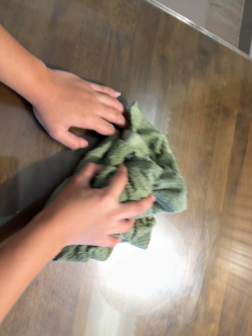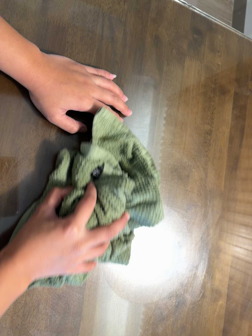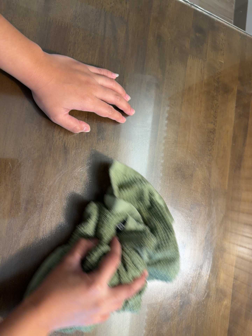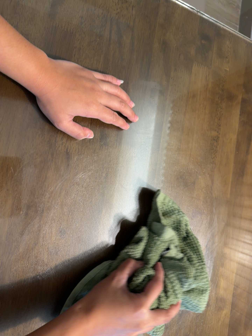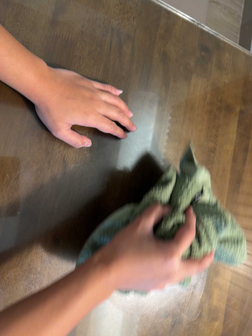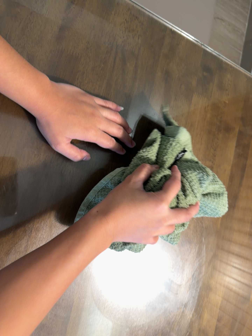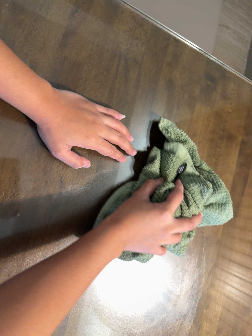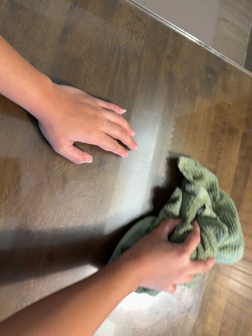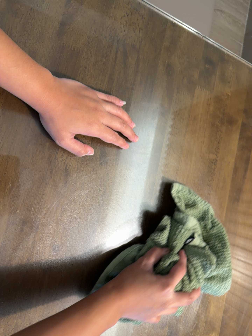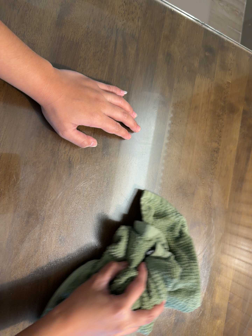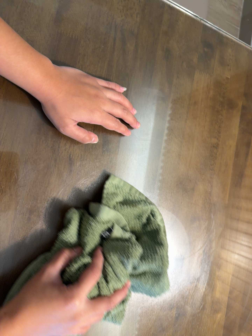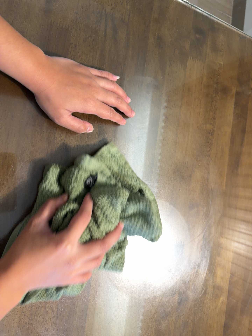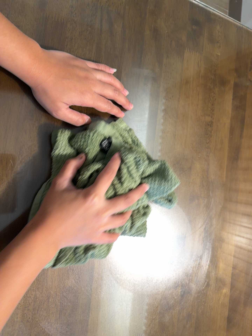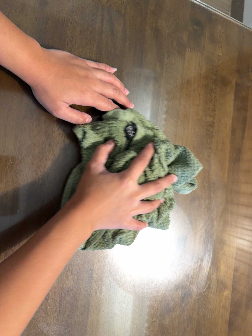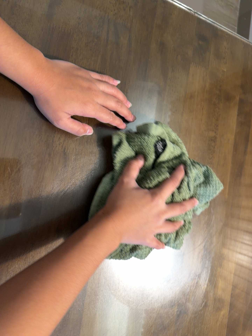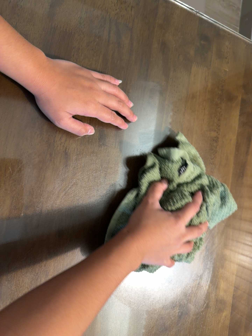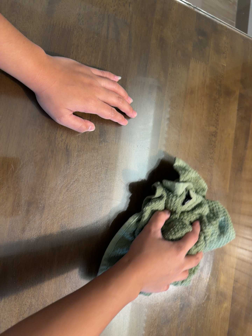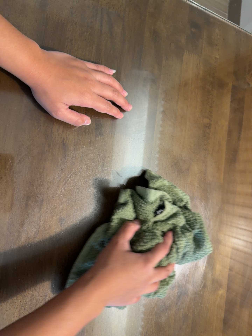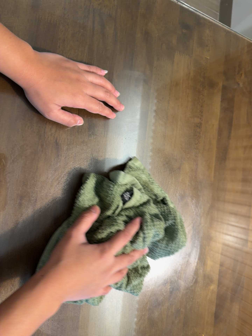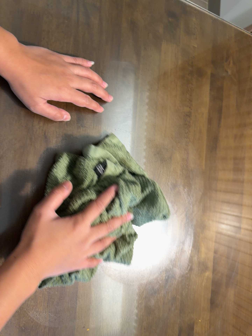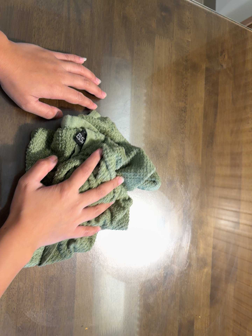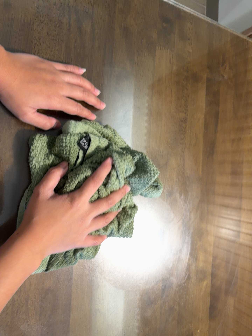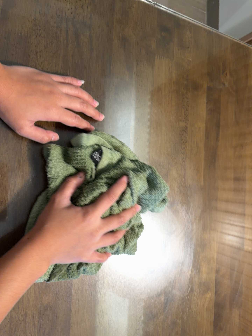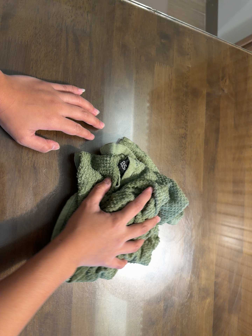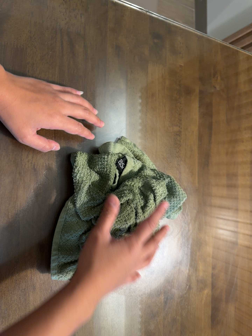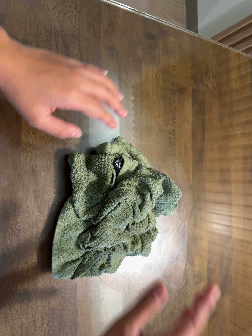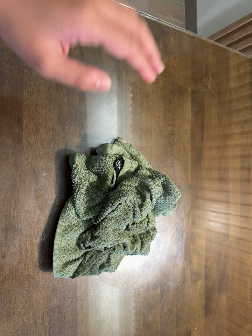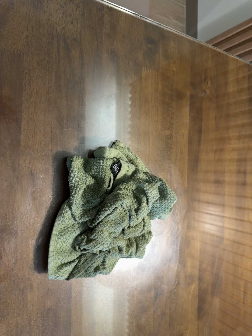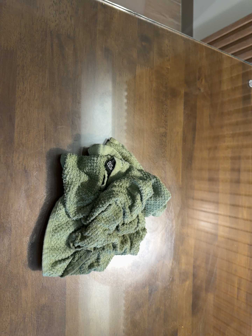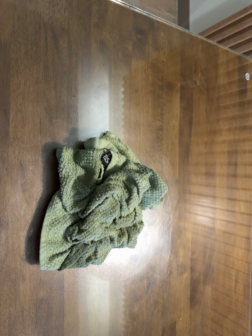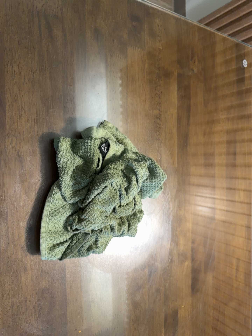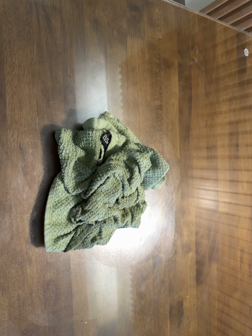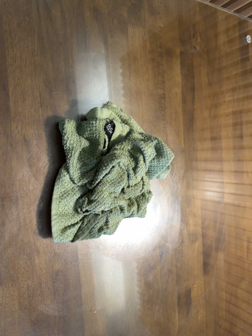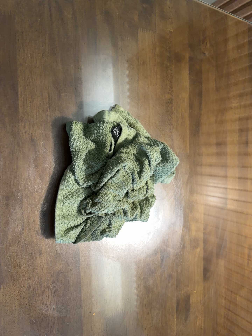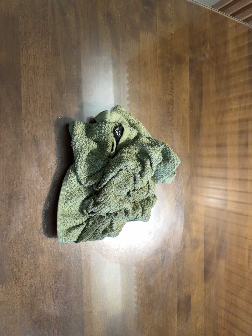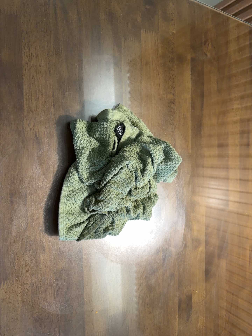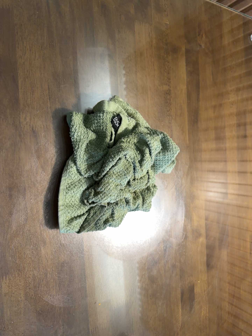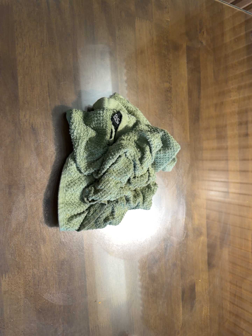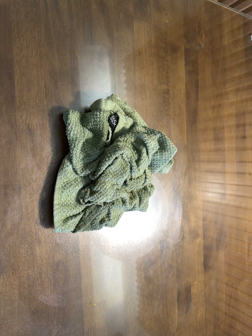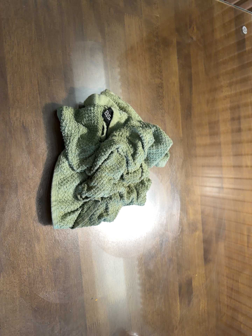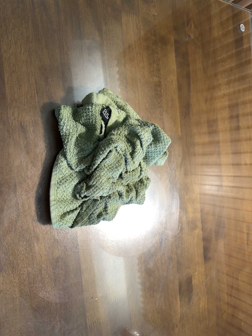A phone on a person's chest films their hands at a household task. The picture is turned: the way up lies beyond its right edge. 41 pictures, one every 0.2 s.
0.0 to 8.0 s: The camera's aim tips toward the bottom of its view by about 10 degrees, and the scene shifts upward. It rolls about its line of sight by about 15 degrees, and the scene rotates counterclockwise.
The film runs forward here.
